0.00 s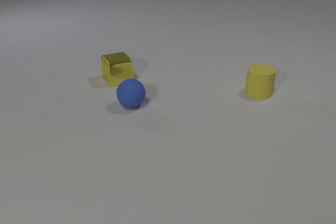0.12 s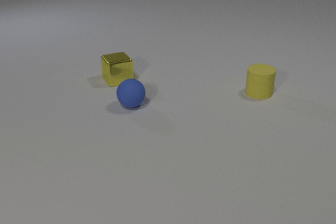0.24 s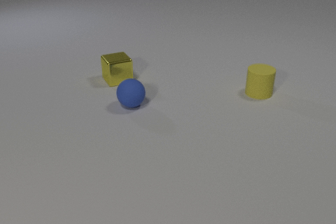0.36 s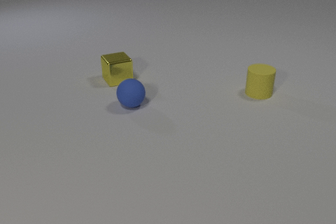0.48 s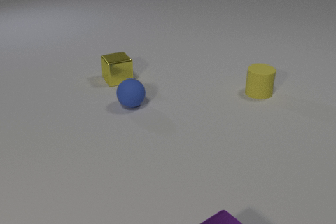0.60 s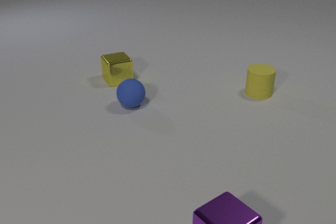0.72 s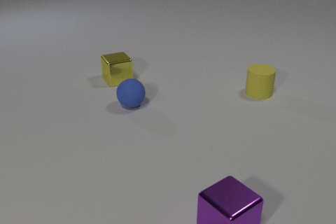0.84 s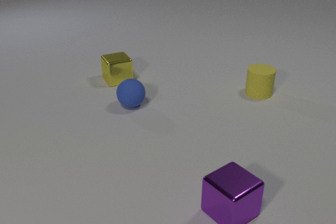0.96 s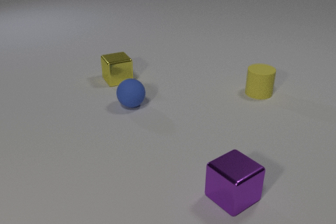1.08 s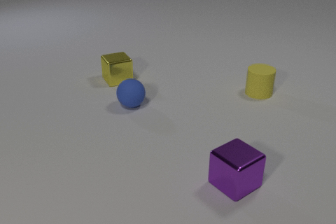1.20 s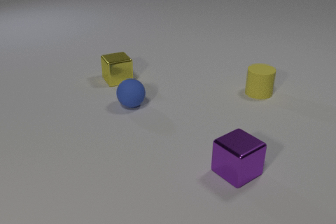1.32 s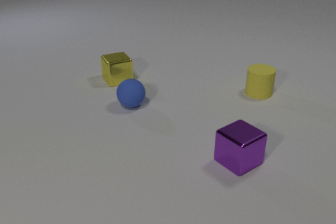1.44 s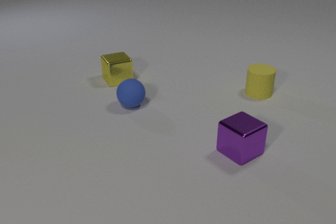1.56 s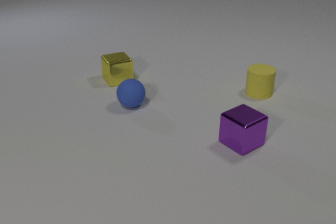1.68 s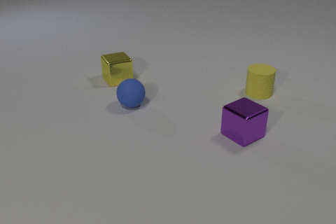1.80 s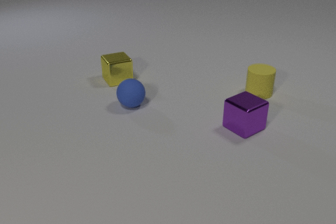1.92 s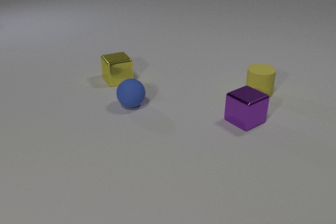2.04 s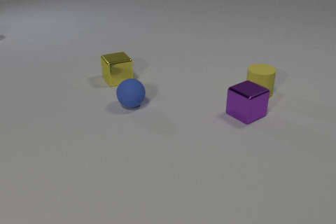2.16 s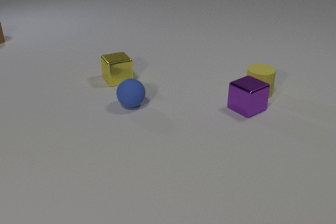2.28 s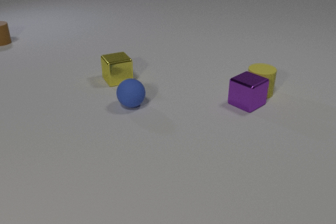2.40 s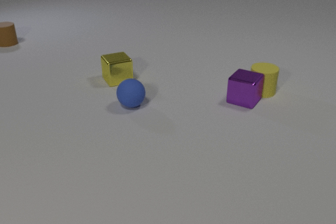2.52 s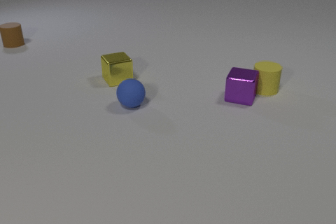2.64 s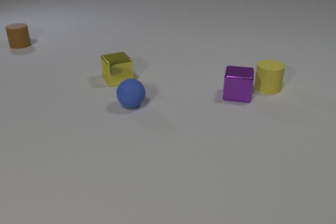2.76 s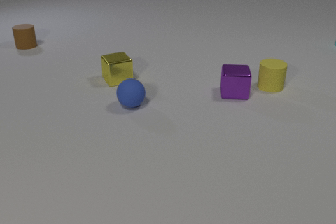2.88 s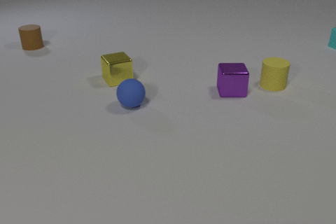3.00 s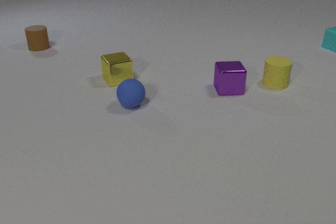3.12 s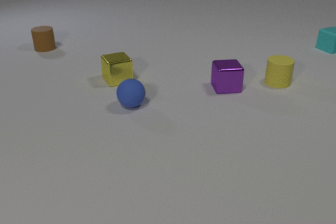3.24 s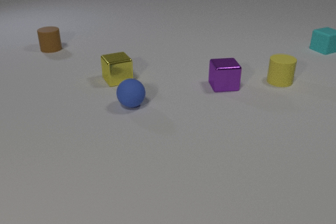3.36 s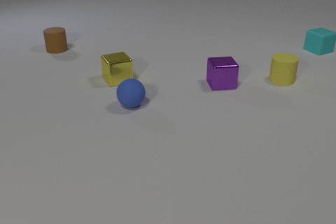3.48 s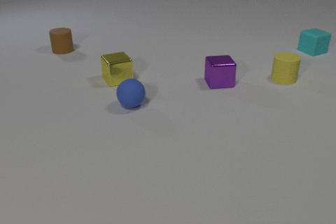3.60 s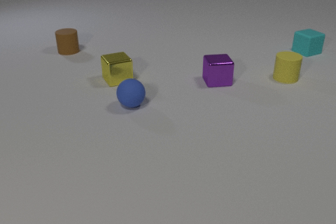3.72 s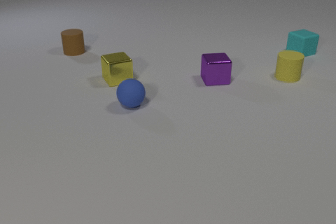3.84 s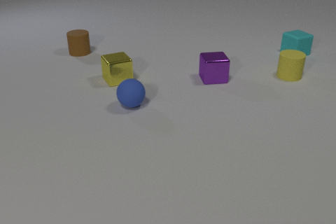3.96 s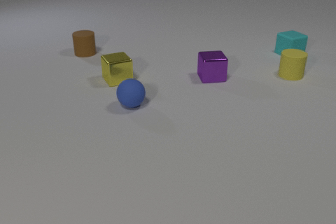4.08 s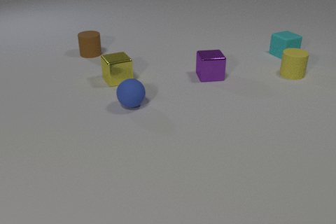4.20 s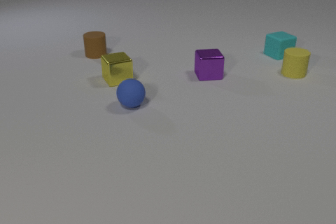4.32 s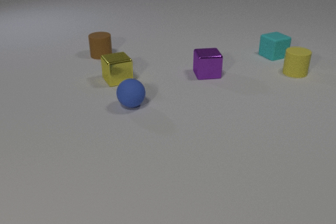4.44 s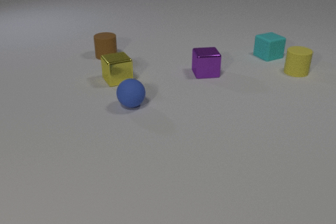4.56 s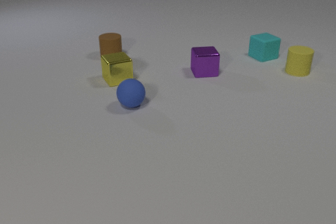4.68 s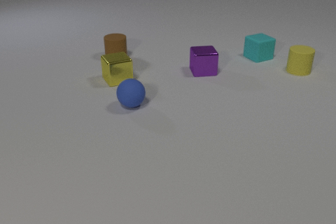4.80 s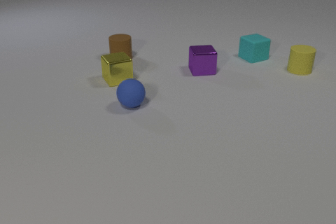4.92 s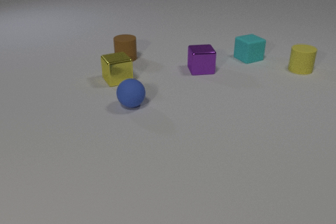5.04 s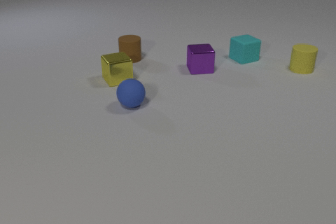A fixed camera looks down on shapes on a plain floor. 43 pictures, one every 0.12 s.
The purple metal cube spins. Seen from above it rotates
counterclockwise.
The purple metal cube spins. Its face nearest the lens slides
to the right.
0.00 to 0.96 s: The purple metal cube comes in at the bottom edge, slides away from the camera.
0.96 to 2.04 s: The purple metal cube slides away from the camera.
2.04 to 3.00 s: The purple metal cube slides away from the camera, spins so that its near face slides to the right, counterclockwise seen from above. The yellow rubber cylinder slides away from the camera and to the right. The cyan rubber cube comes in at the right edge, slides to the left and toward the camera. The brown rubber cylinder comes in at the left edge, slides to the right and toward the camera. The purple metal cube and the yellow rubber cylinder collide.
3.00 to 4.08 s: The purple metal cube slides away from the camera and to the left. The yellow rubber cylinder slides away from the camera and to the right. The cyan rubber cube slides to the left and toward the camera. The brown rubber cylinder slides to the right and toward the camera.
4.08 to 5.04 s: The purple metal cube slides away from the camera and to the left. The yellow rubber cylinder slides away from the camera and to the right. The cyan rubber cube slides to the left and toward the camera. The brown rubber cylinder slides to the right and toward the camera.
How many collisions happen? 1.
What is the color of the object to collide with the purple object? yellow.
How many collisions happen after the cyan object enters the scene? 0.
